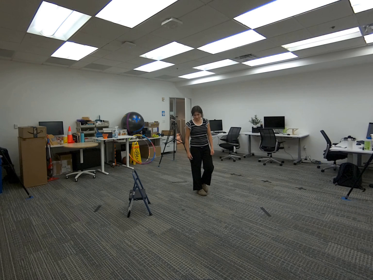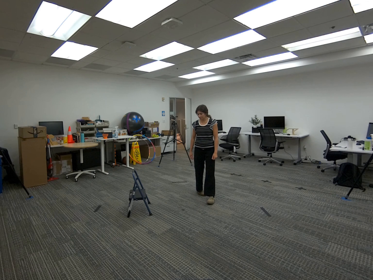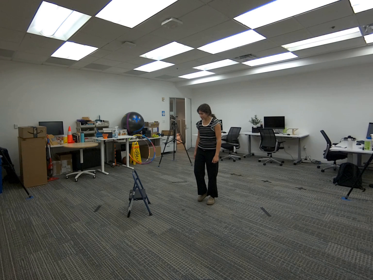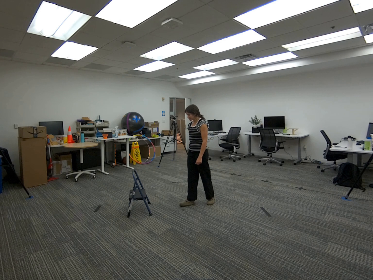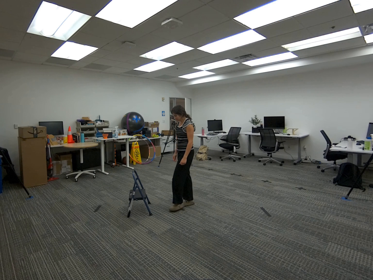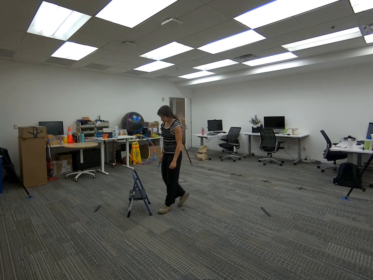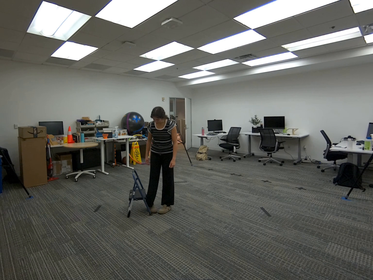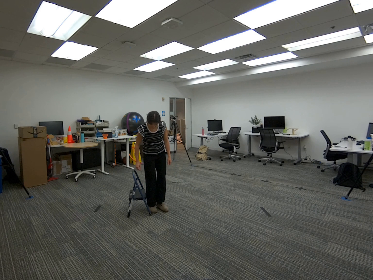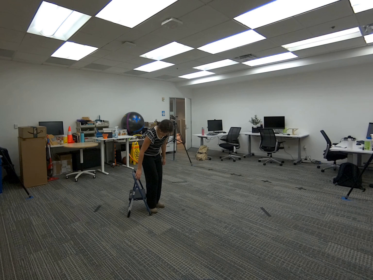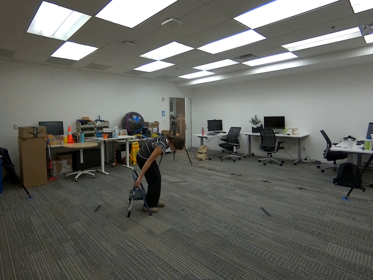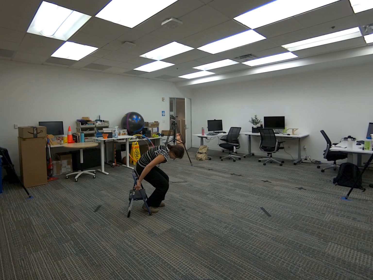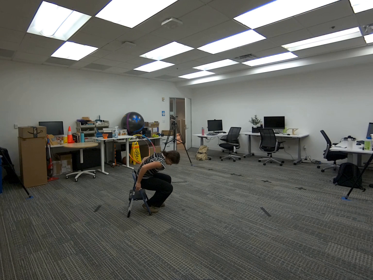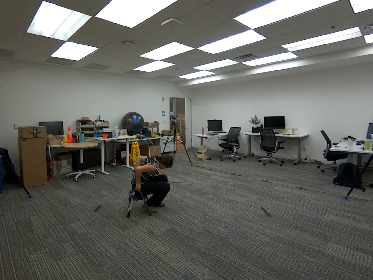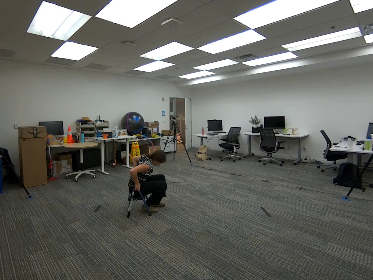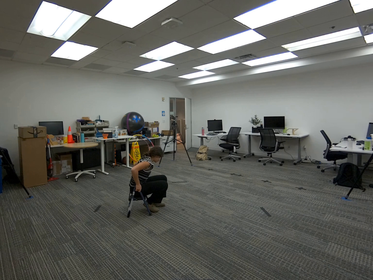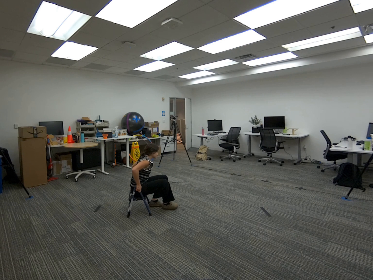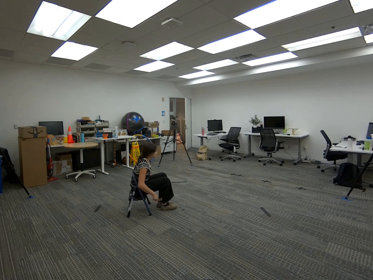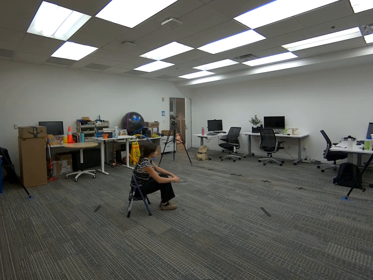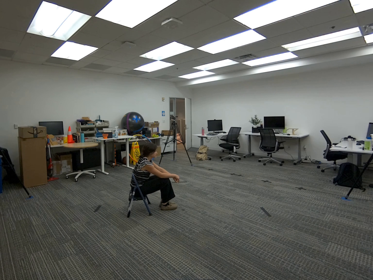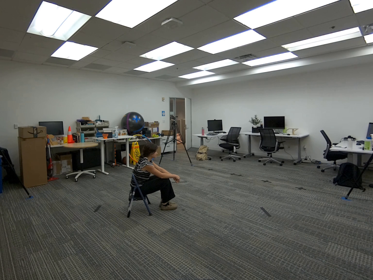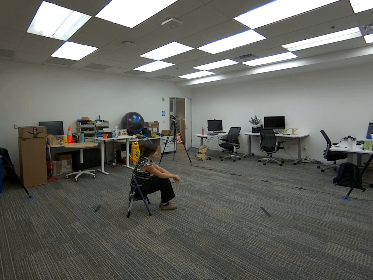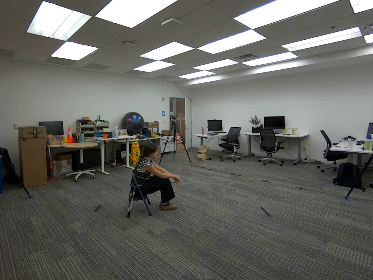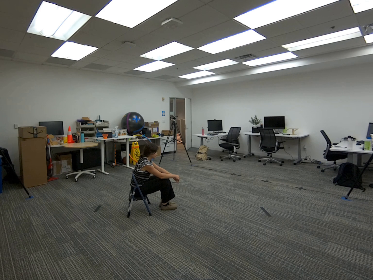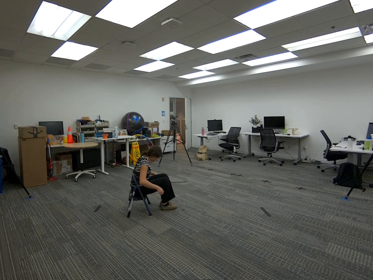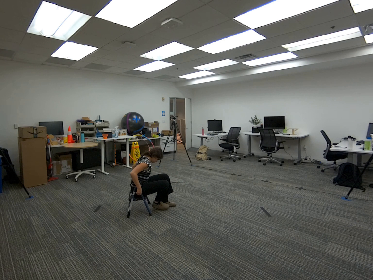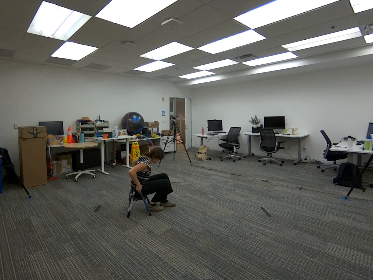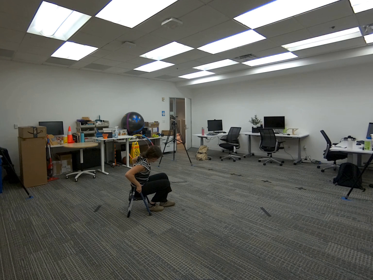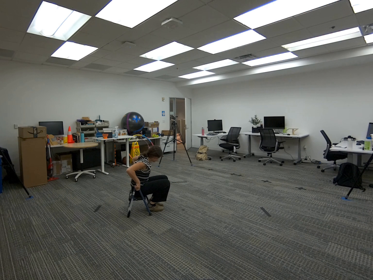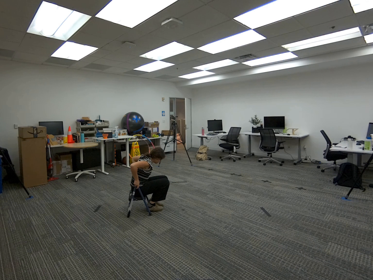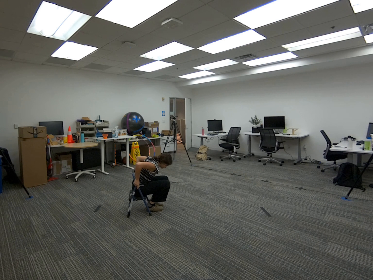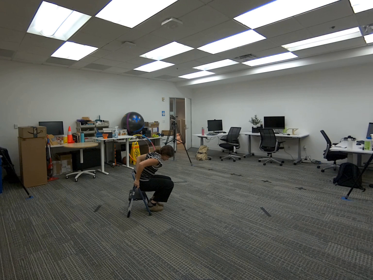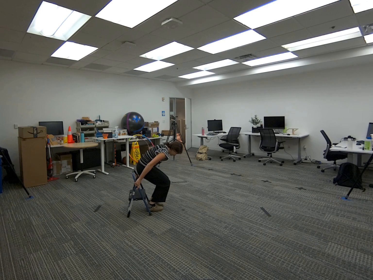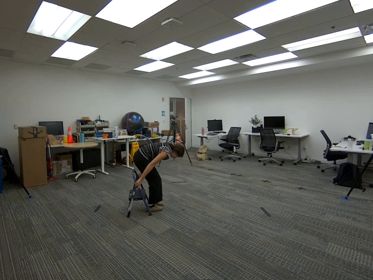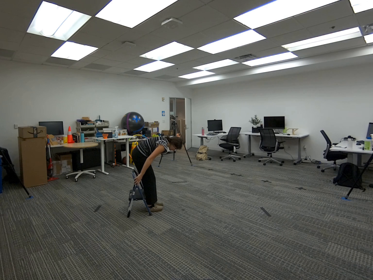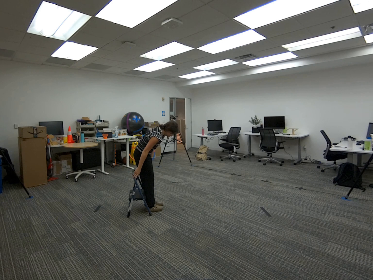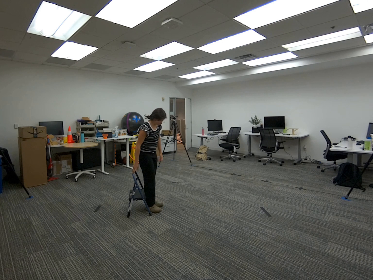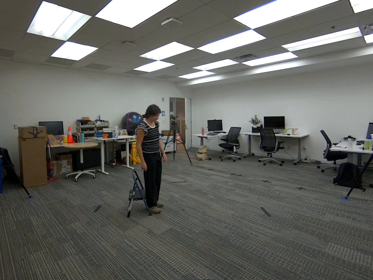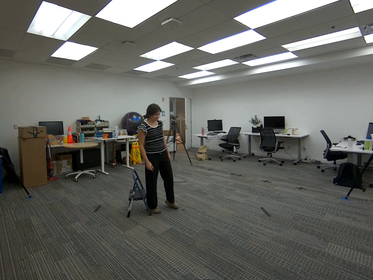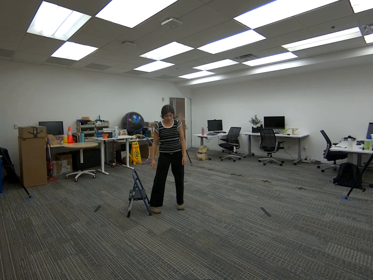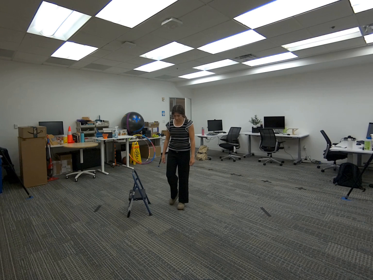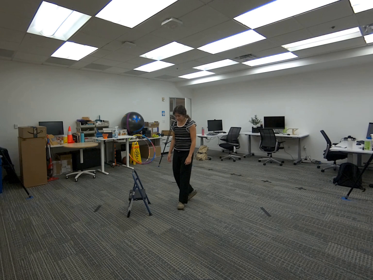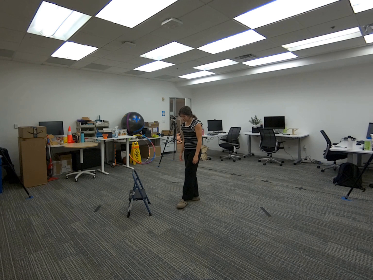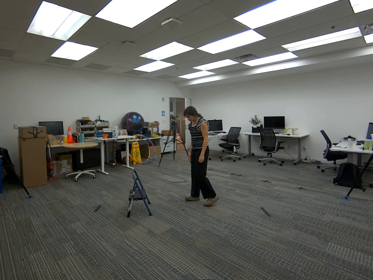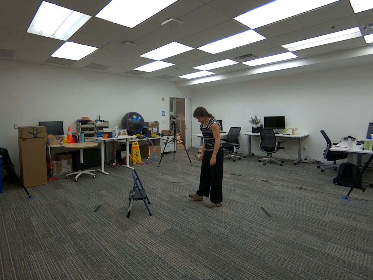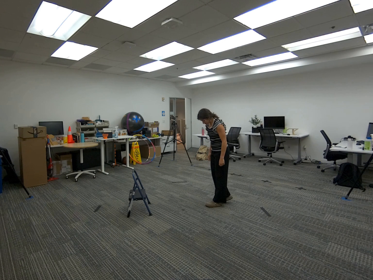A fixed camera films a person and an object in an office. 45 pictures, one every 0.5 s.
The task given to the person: Walk over to the step ladder and sit on the step. Stand up.
